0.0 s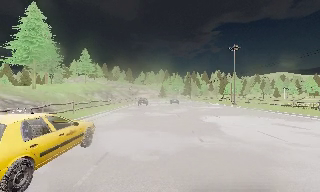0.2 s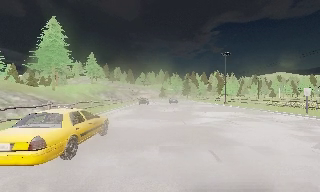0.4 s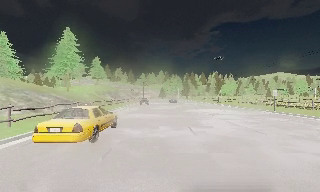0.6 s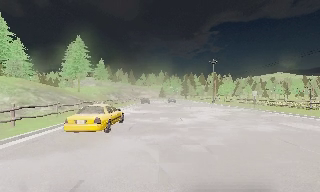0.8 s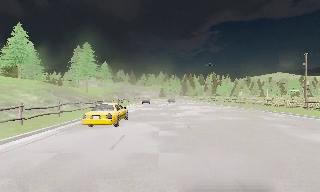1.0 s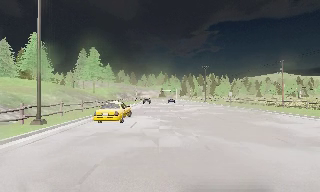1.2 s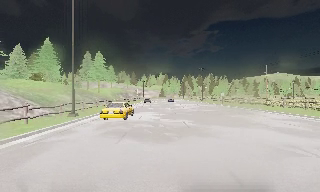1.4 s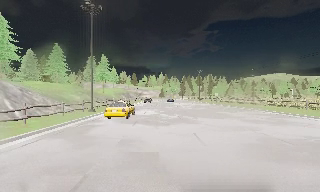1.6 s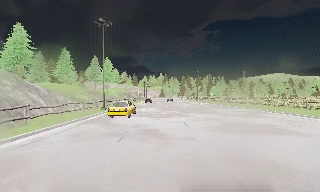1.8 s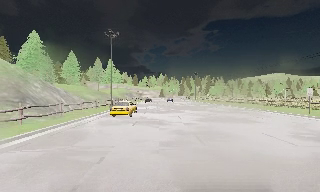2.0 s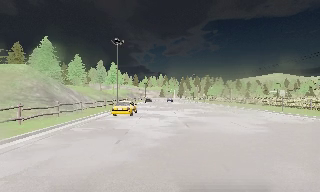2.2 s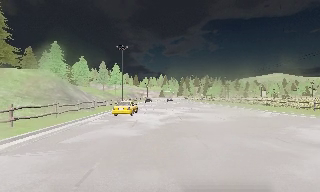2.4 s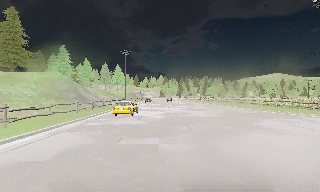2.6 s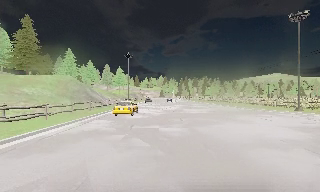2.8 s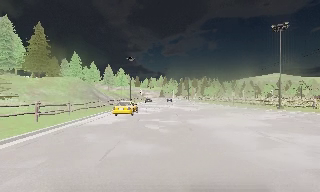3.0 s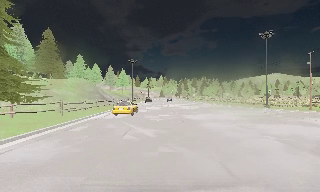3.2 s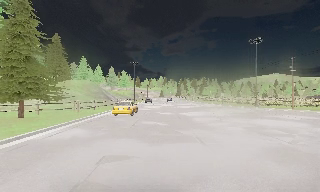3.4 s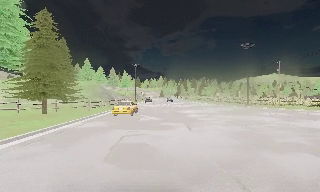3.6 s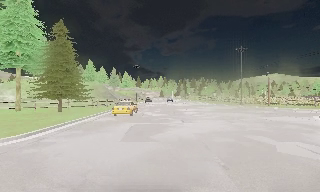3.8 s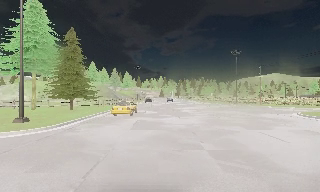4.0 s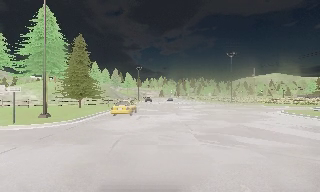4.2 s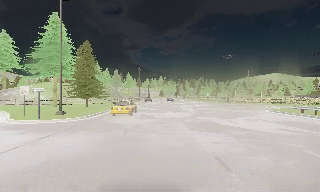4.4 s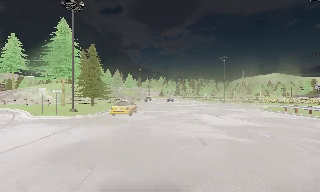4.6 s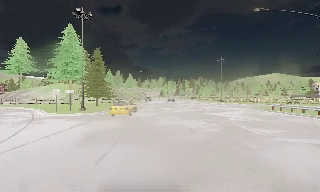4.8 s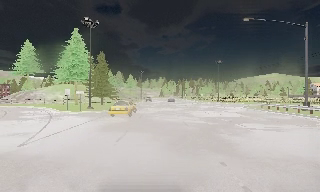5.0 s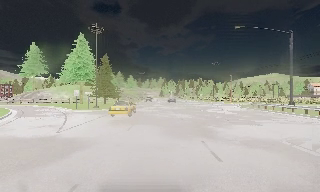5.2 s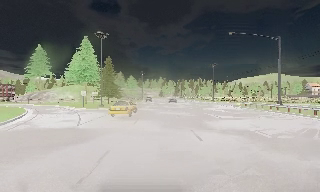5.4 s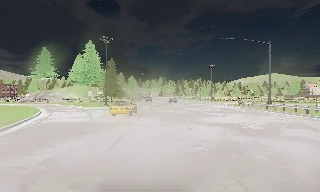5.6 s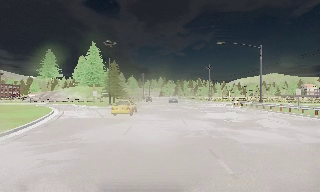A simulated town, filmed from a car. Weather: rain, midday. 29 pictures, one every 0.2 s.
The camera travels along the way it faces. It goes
backward.
0.0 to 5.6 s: The camera travels backward, about 85 m, so what stands in front gets smaller. It loses speed.
The film runs backward here.
